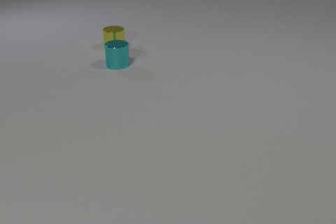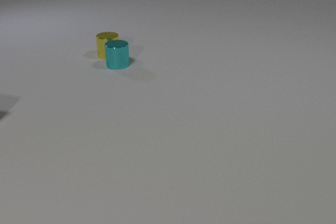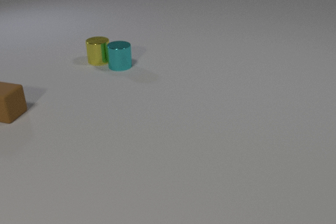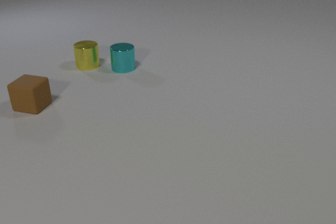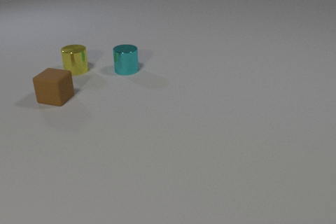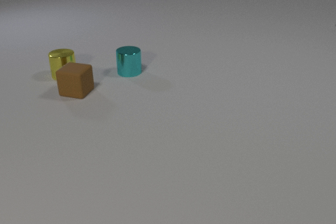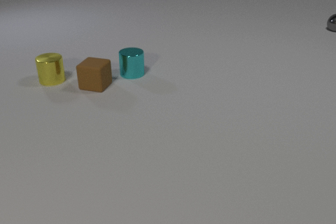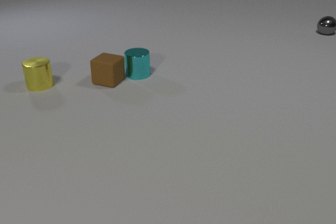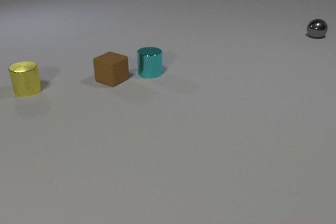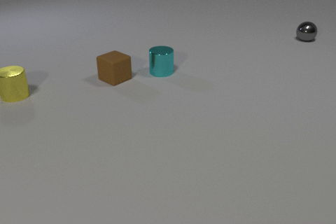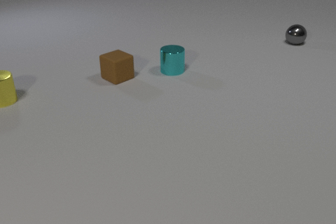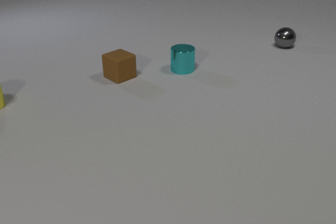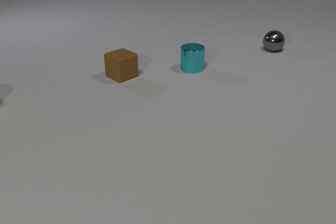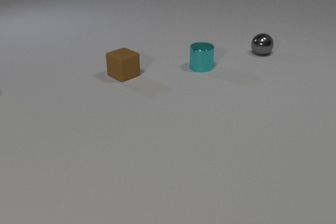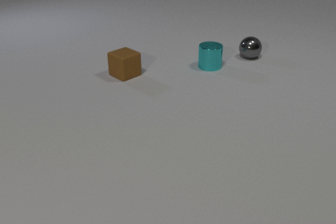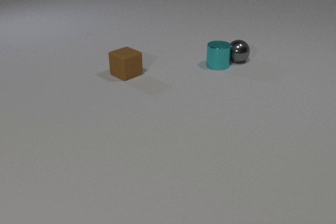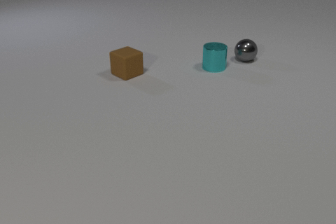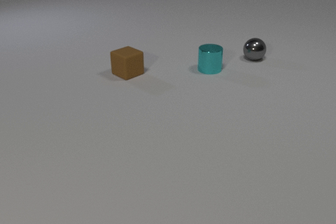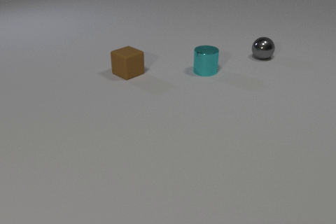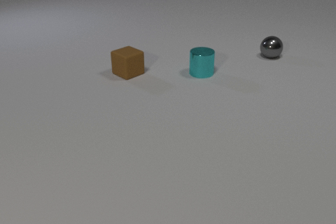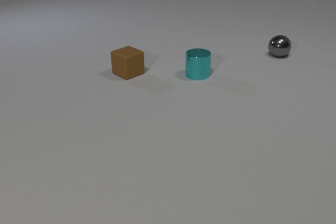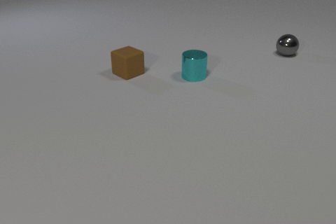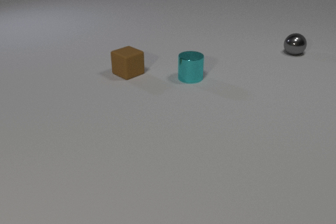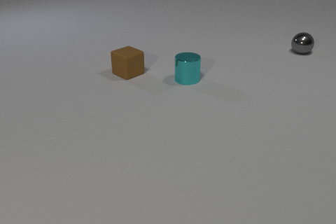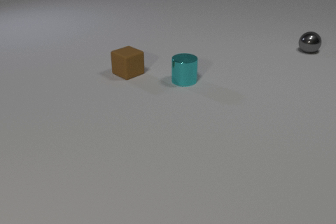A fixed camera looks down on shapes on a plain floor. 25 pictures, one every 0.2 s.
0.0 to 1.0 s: The brown rubber cube comes in at the left edge, slides to the right. The yellow metal cylinder slides toward the camera and to the left. The cyan metal cylinder slides toward the camera and to the right. The yellow metal cylinder and the cyan metal cylinder collide.
1.0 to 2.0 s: The brown rubber cube slides to the right and away from the camera, spins clockwise seen from above by about 30 degrees, its near face sliding to the left. The yellow metal cylinder slides to the left and toward the camera. The cyan metal cylinder slides to the right. The gray metal sphere comes in at the right edge, rolls toward the camera and to the left. The brown rubber cube and the cyan metal cylinder collide.
2.0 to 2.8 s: The brown rubber cube slides to the right and away from the camera. The yellow metal cylinder slides to the left and toward the camera, leaves at the left edge. The cyan metal cylinder slides to the right. The gray metal sphere rolls toward the camera and to the left.
2.8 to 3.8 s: The cyan metal cylinder slides toward the camera and to the left. The gray metal sphere rolls to the right. The cyan metal cylinder and the gray metal sphere collide.
3.8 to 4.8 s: The cyan metal cylinder slides toward the camera and to the left. The gray metal sphere rolls to the right and away from the camera.
What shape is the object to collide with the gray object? cylinder.
What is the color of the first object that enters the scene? brown.
Are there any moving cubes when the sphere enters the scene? yes.
